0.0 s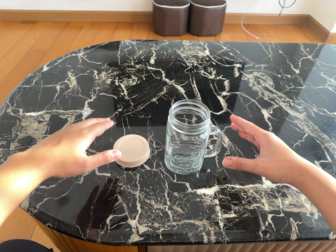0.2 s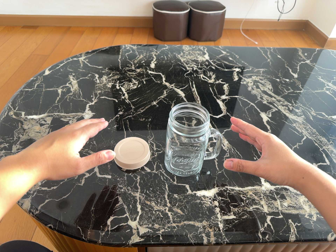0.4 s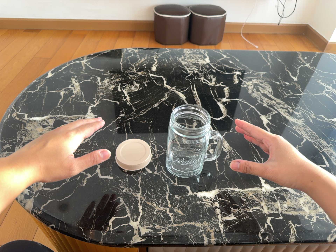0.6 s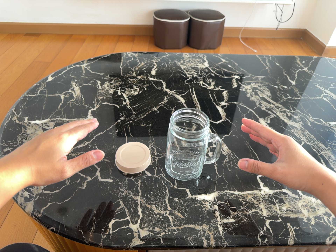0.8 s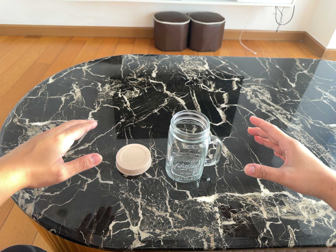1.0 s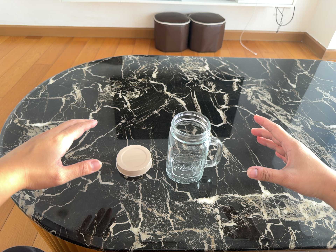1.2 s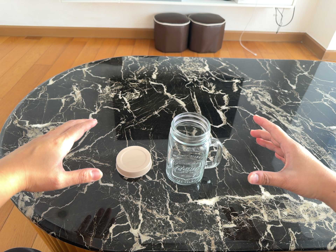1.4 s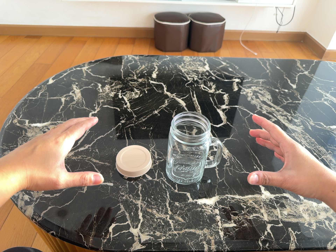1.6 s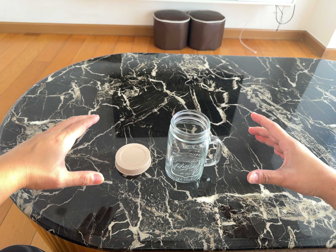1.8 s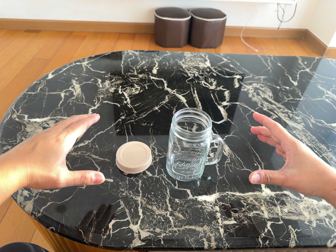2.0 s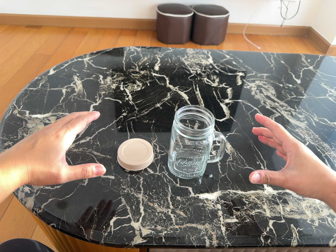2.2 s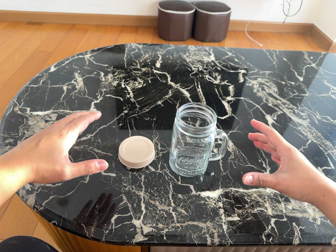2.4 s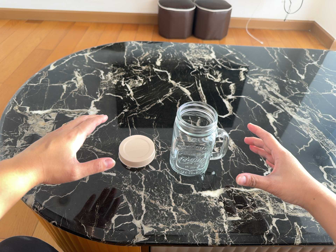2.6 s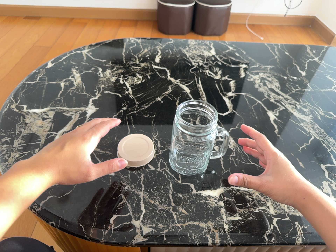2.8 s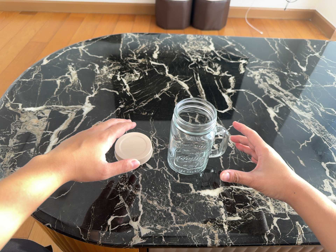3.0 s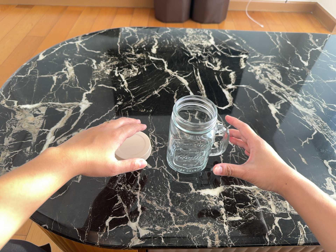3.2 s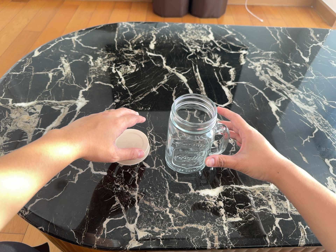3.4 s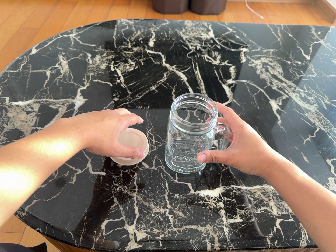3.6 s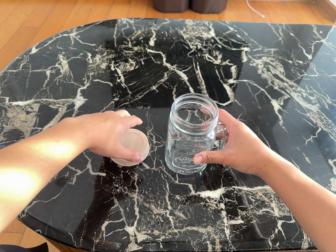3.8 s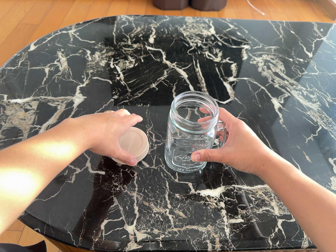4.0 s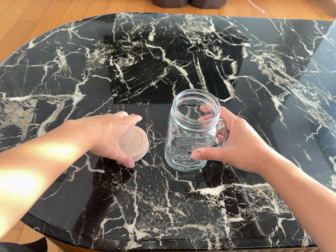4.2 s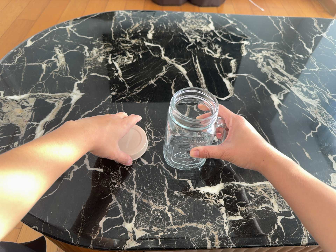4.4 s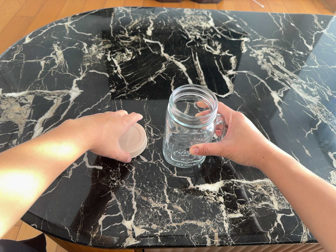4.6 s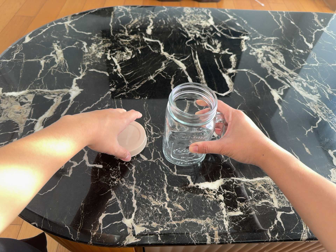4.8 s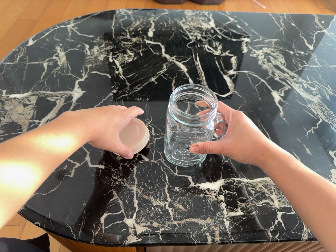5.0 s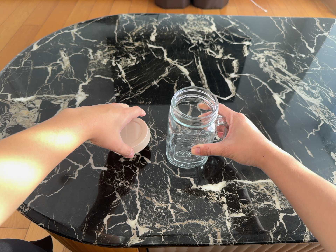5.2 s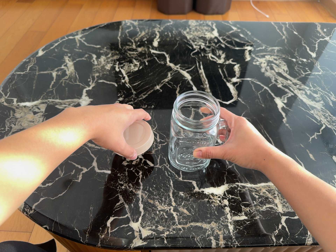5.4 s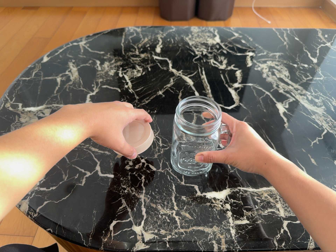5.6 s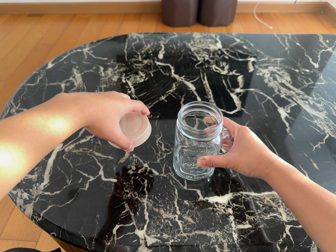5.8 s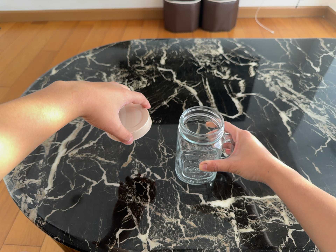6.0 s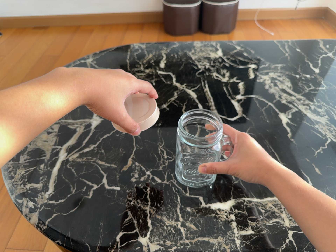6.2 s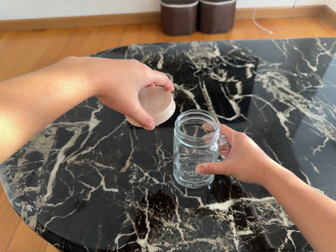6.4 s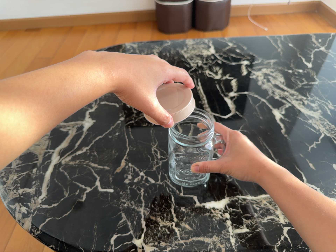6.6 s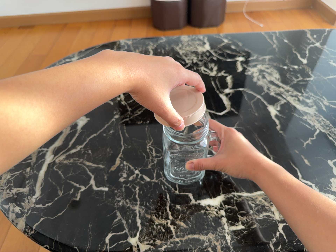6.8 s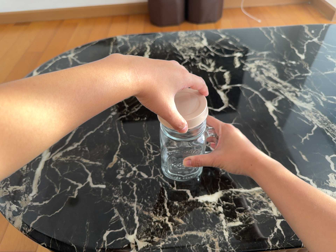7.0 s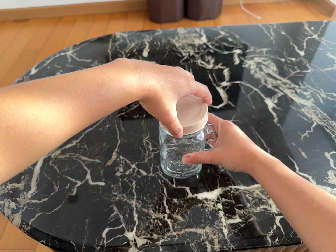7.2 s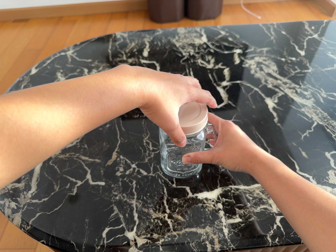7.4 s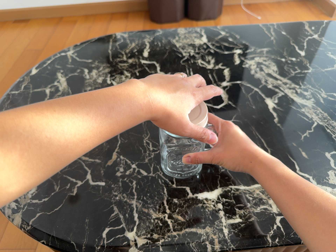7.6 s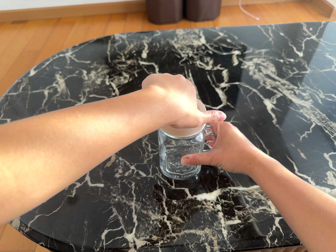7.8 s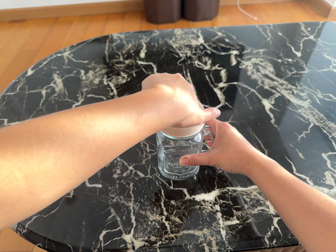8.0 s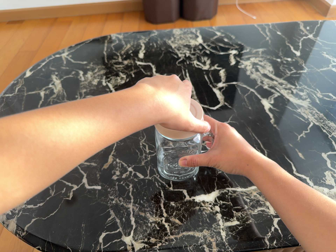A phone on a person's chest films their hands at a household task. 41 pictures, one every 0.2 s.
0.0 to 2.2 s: The camera shifts only a little, or ends up much as it began.
2.2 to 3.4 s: The camera travels forward, about 6 cm, so what stands in front looms larger.
3.4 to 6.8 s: The camera shifts only a little, or ends up much as it began.
6.8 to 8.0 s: The camera keeps its place and its aim.
The film runs backward here.
